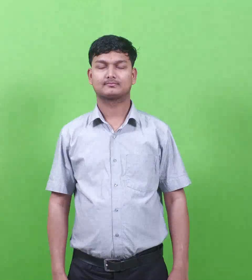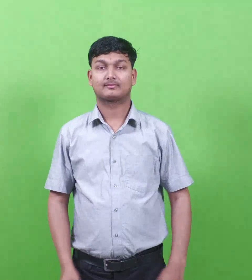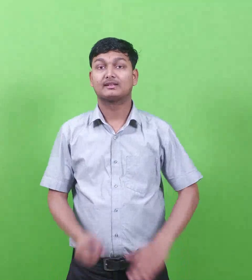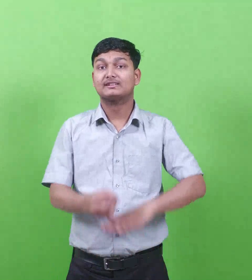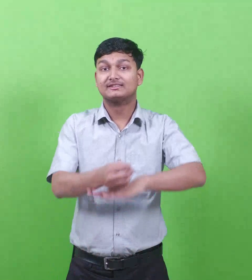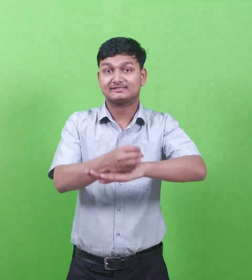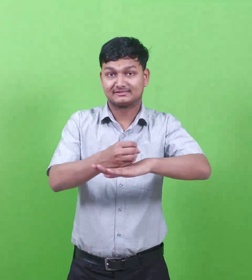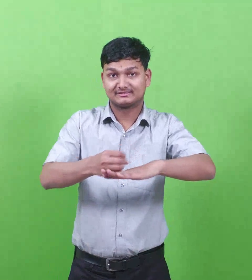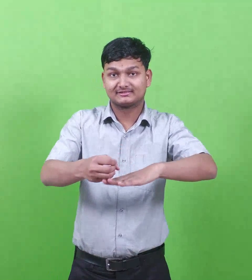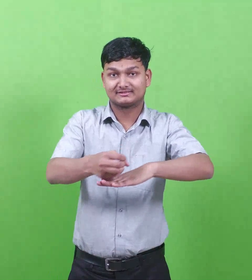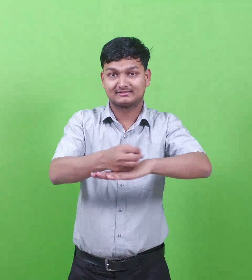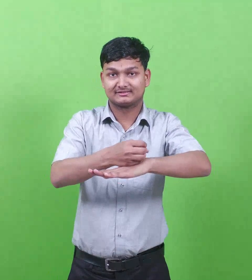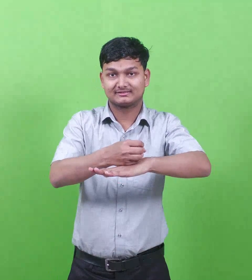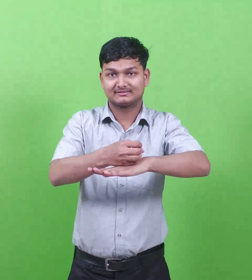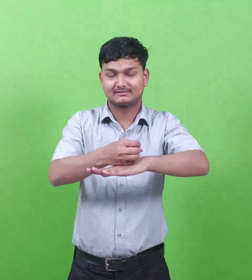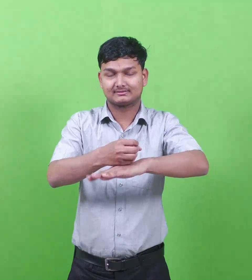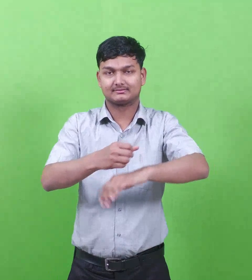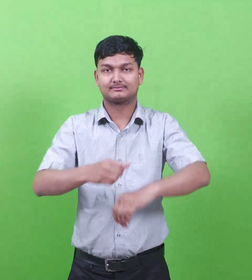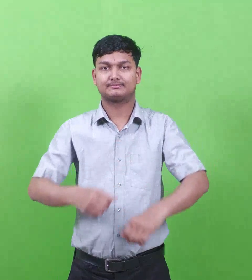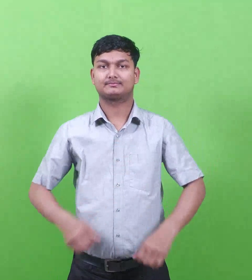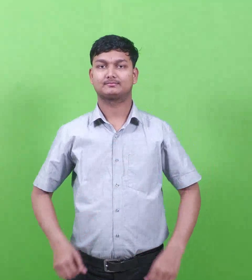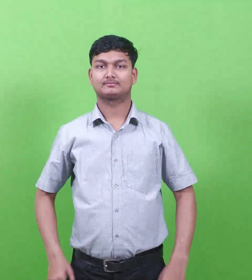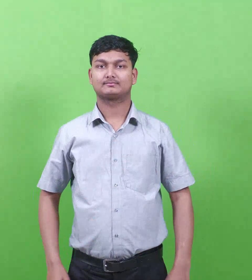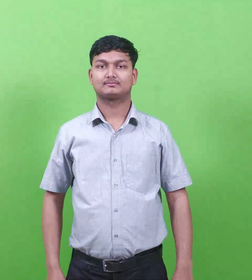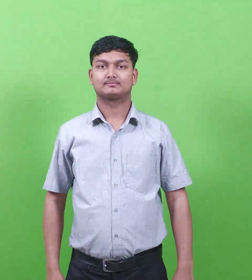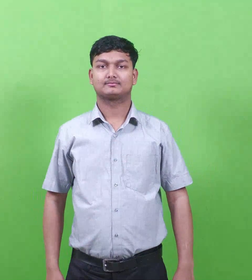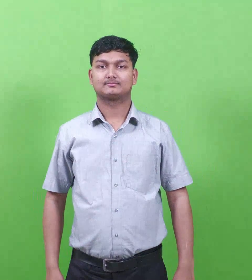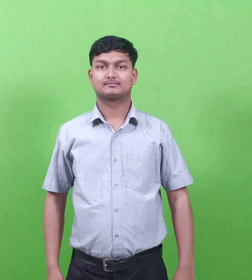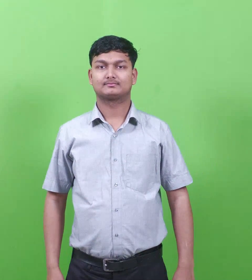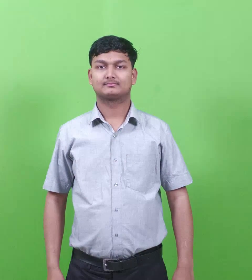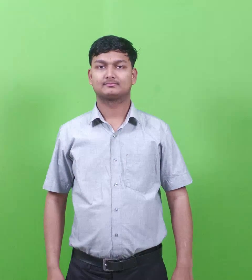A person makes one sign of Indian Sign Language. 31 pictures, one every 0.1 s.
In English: trophimus
